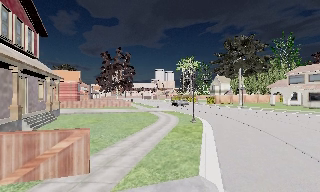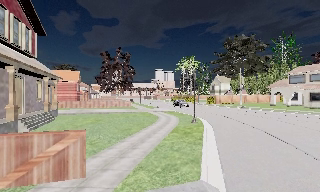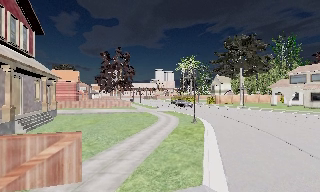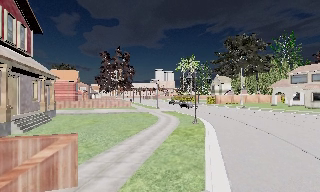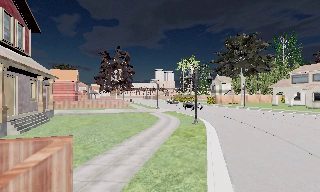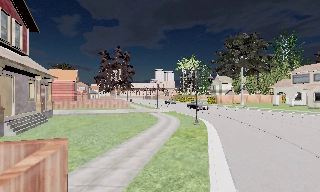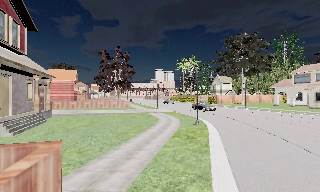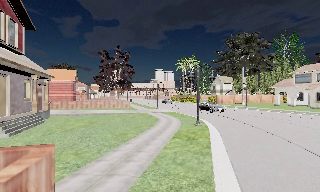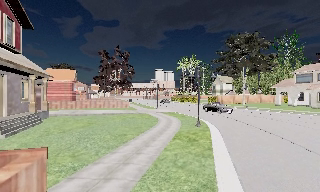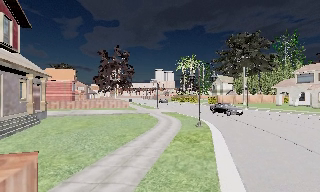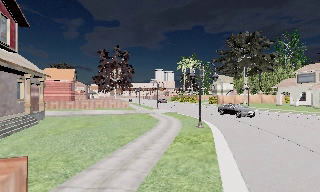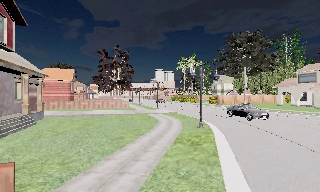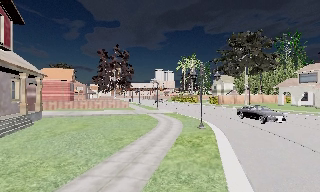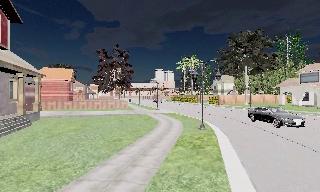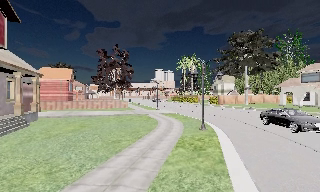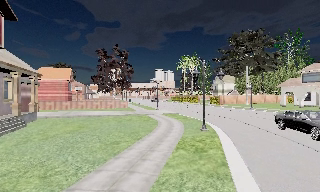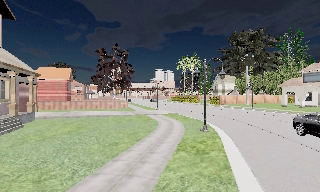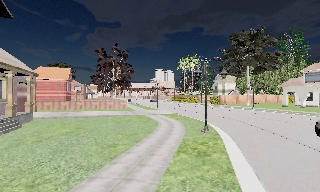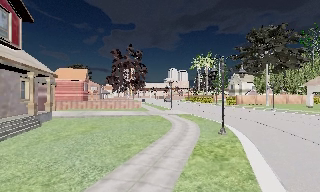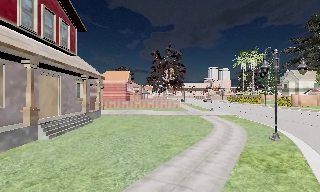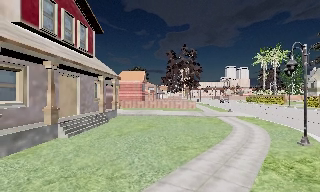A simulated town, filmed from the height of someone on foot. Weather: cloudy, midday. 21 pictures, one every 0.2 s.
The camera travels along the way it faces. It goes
forward.
0.0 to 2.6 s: The camera travels forward, about 3 m, so what stands in front looms larger.
2.6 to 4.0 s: The scene slides to the right, as the camera pans about 25 degrees to its left. It travels forward, about 1.5 m, so what stands in front looms larger.
The film runs forward here.
